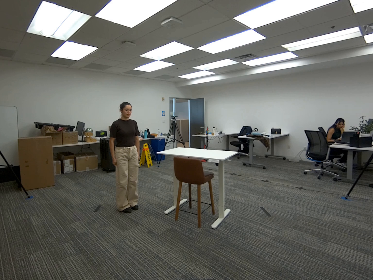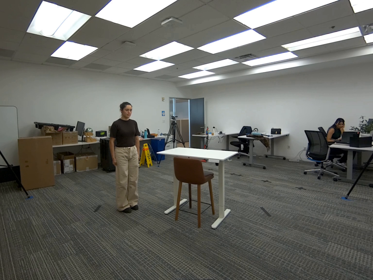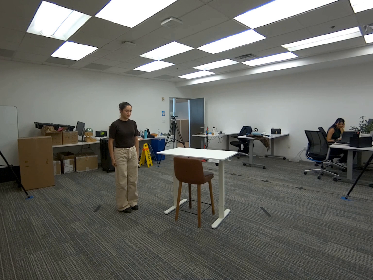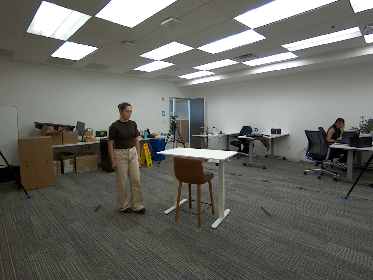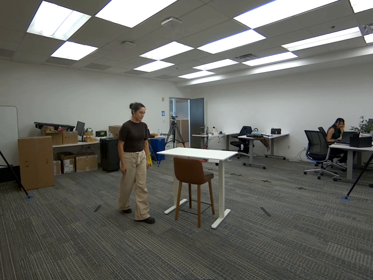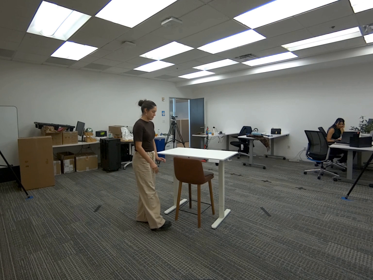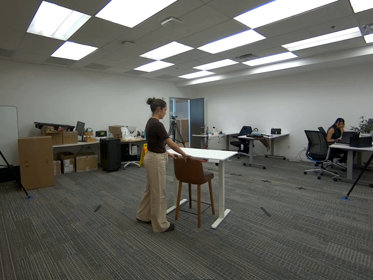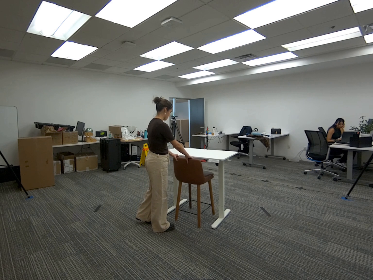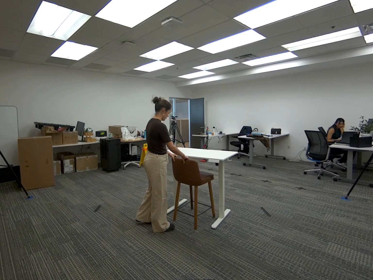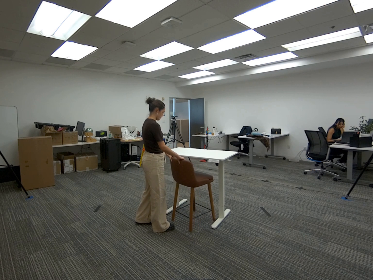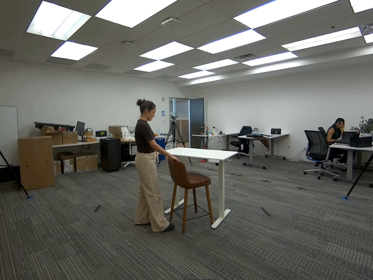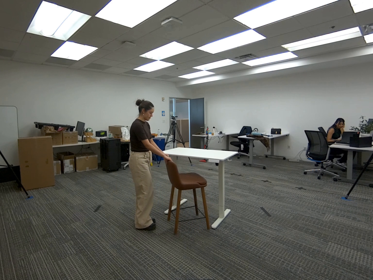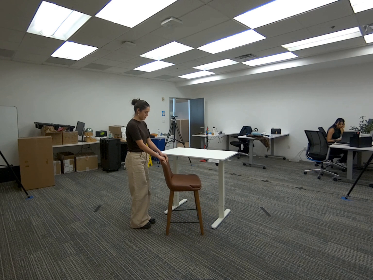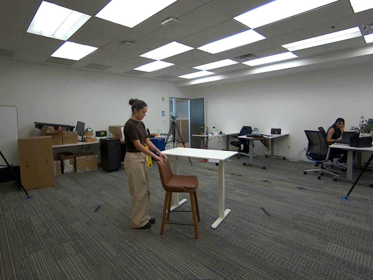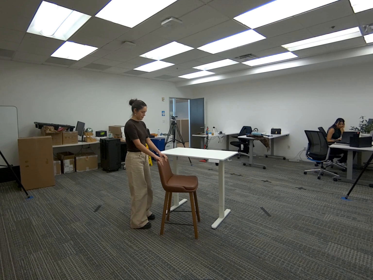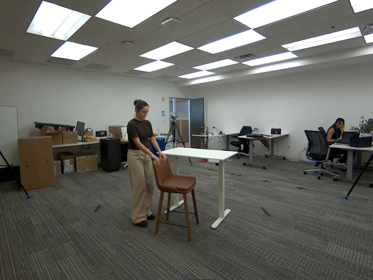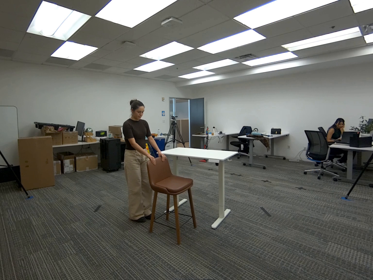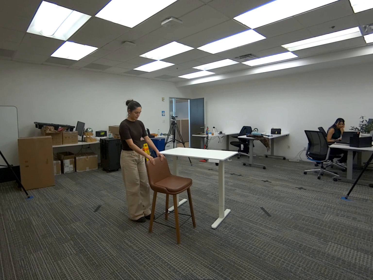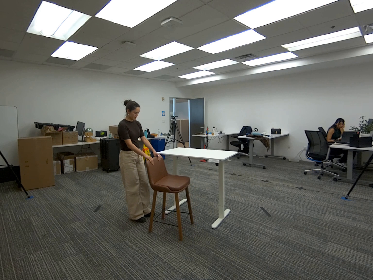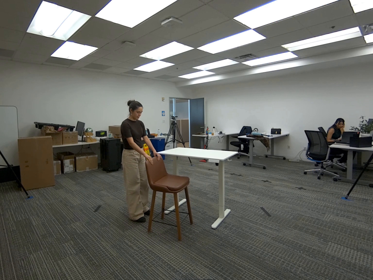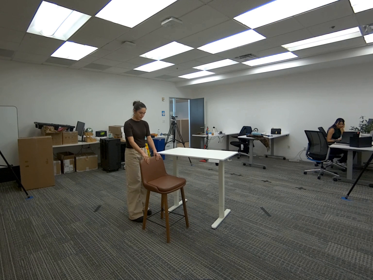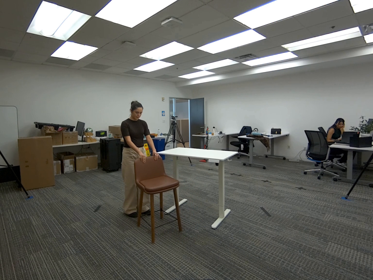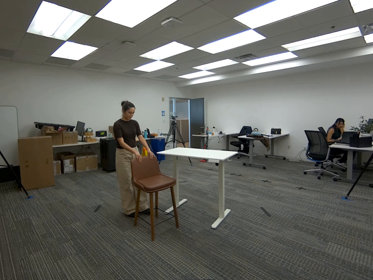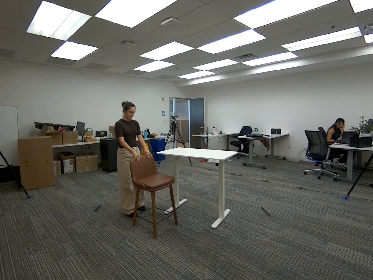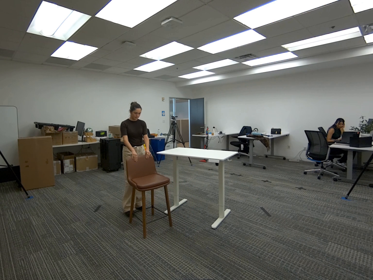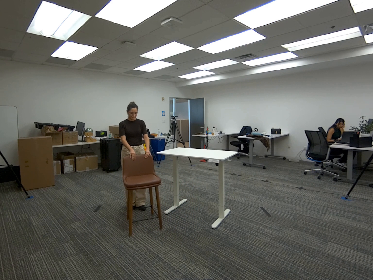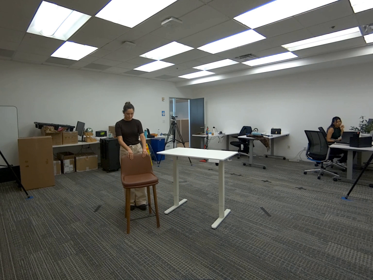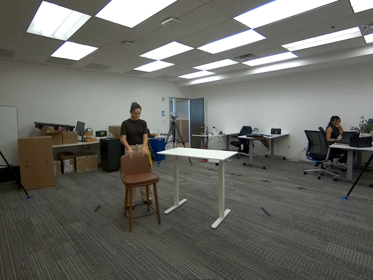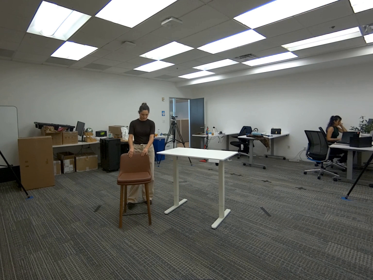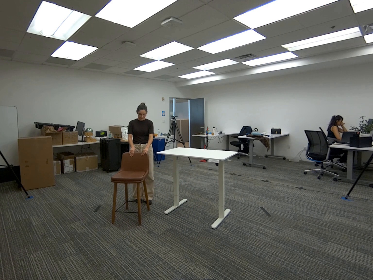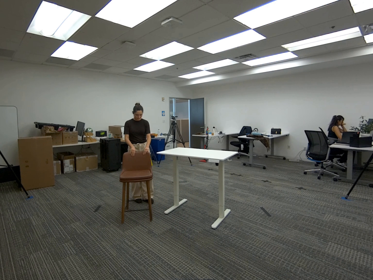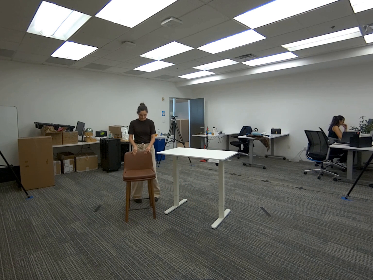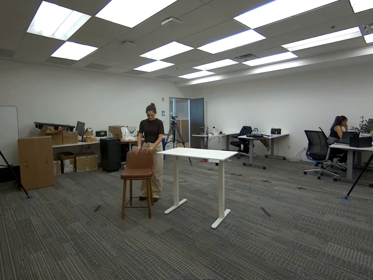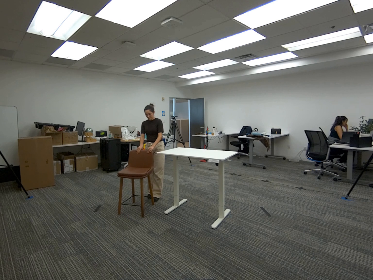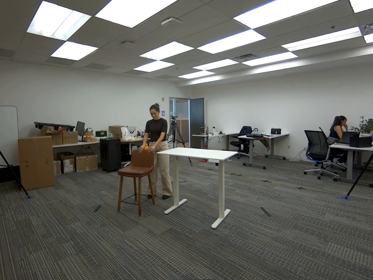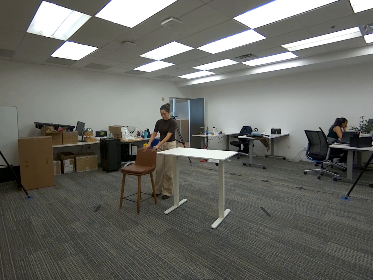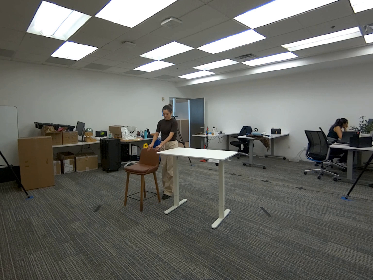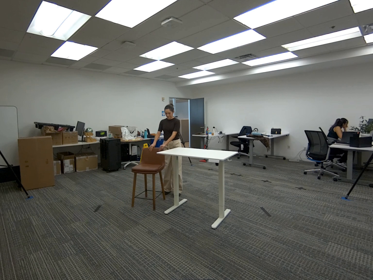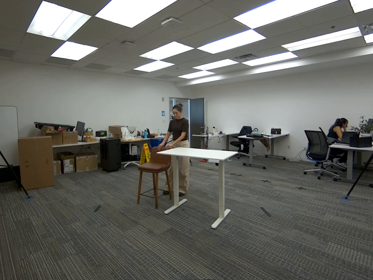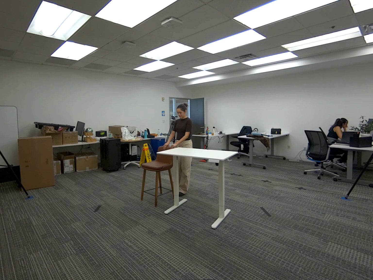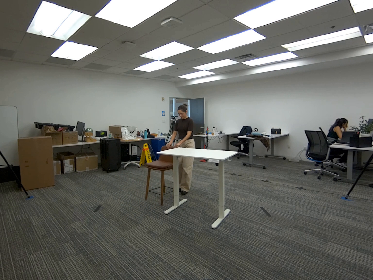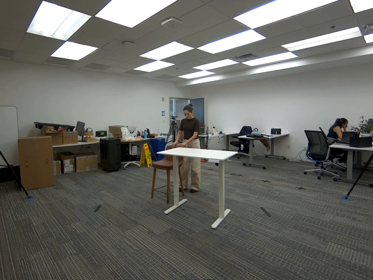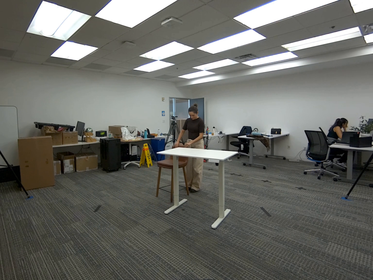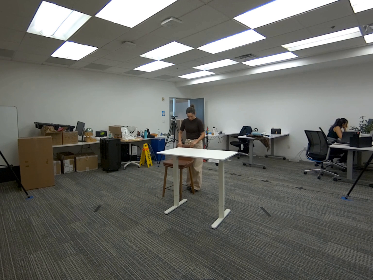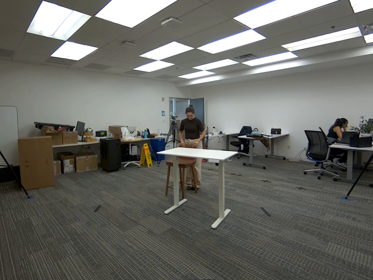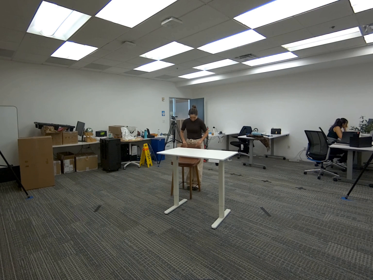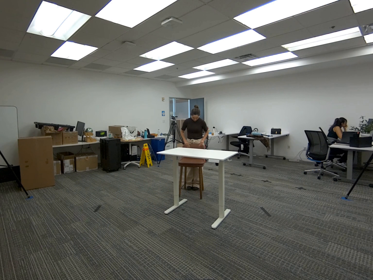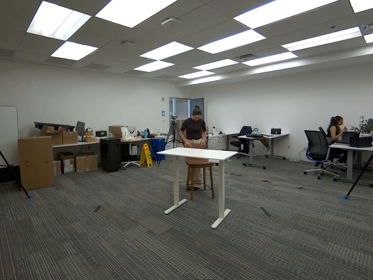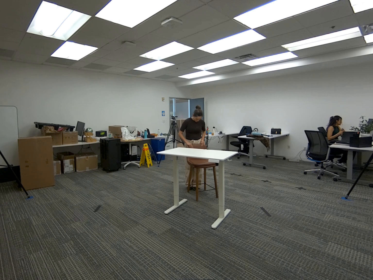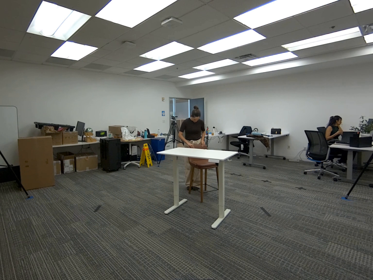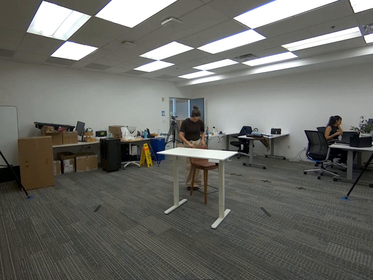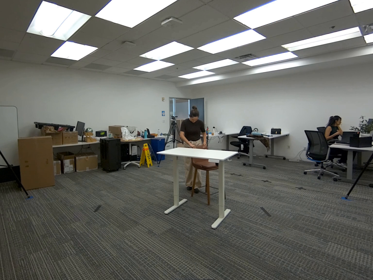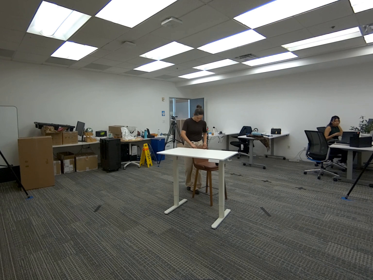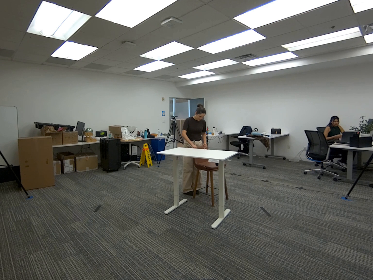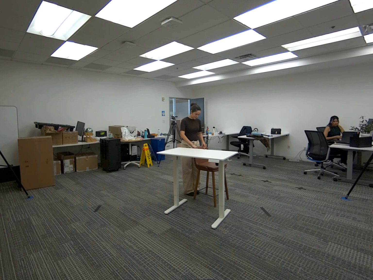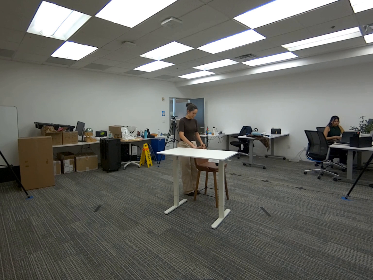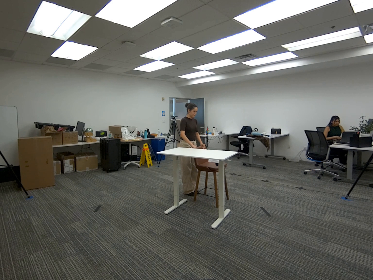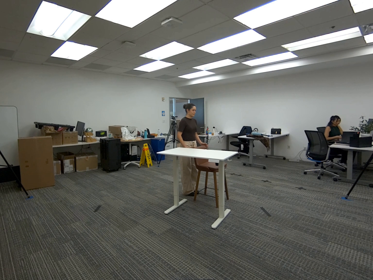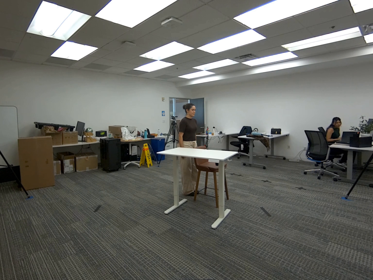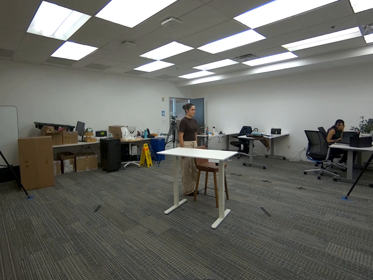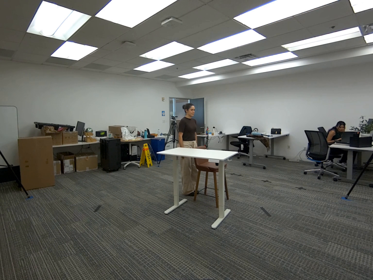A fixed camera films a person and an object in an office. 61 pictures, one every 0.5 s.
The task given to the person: Walk over to the tall bar stool and pull the tall bar stool away from the desk.
